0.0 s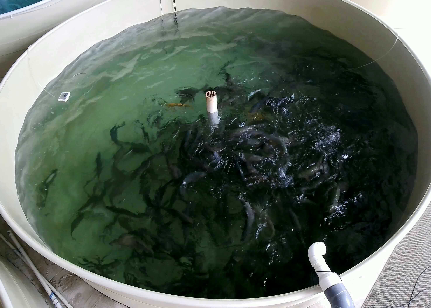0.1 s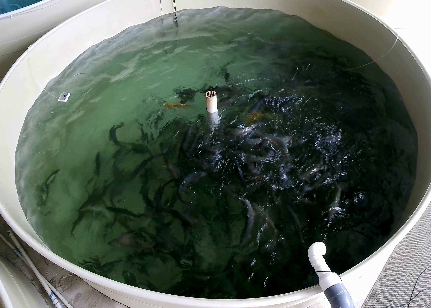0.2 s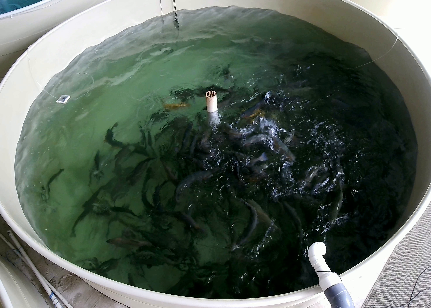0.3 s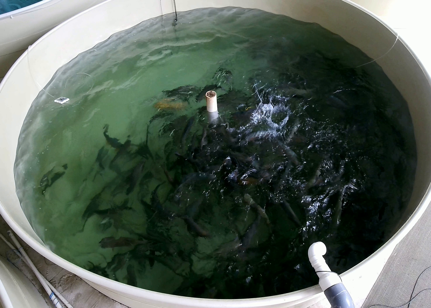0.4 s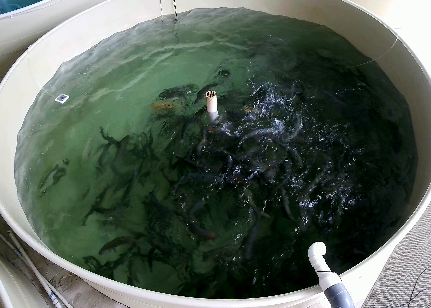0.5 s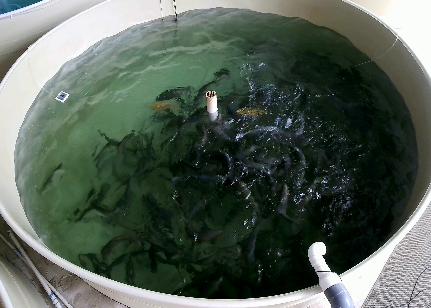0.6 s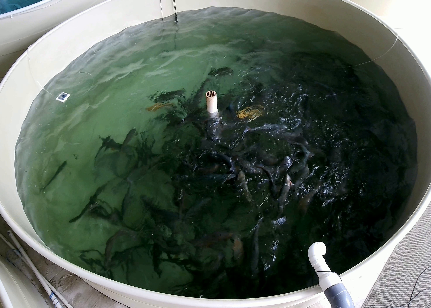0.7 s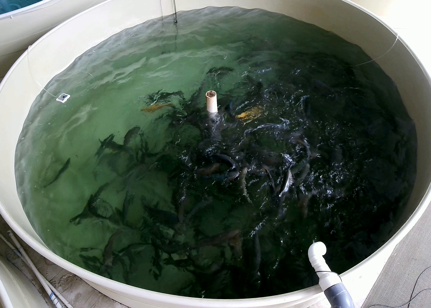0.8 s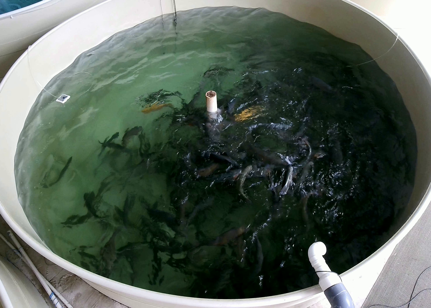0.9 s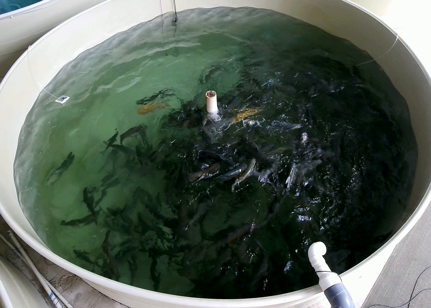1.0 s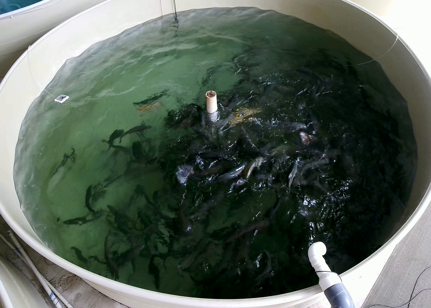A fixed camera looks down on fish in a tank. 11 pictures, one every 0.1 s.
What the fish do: Strong feeding.
